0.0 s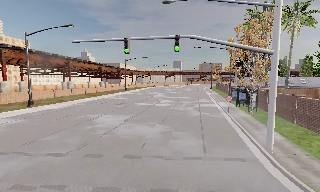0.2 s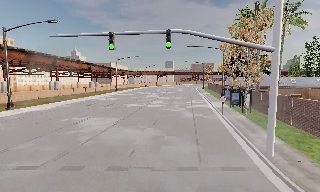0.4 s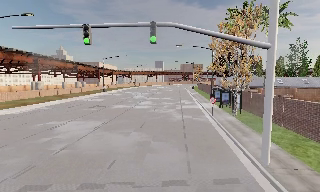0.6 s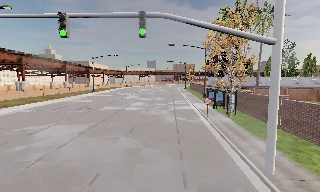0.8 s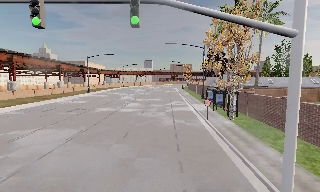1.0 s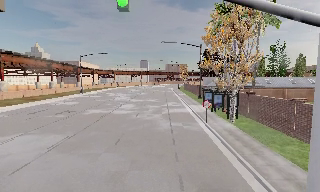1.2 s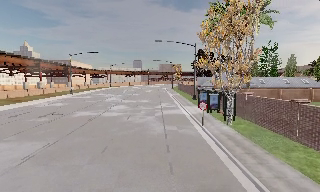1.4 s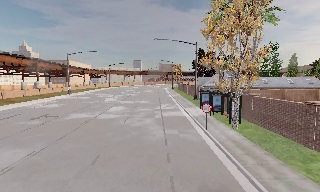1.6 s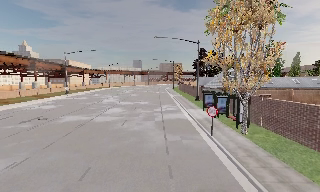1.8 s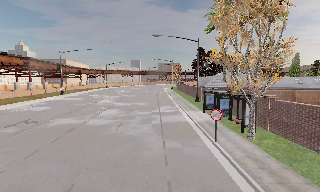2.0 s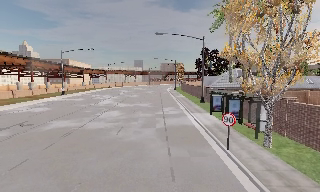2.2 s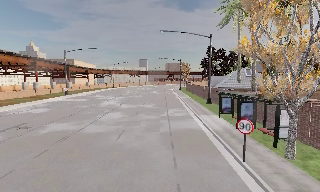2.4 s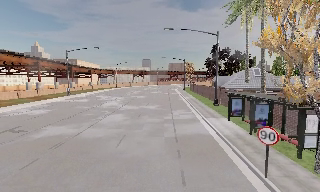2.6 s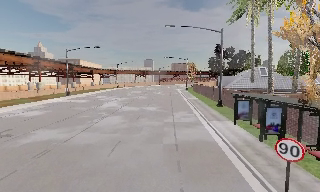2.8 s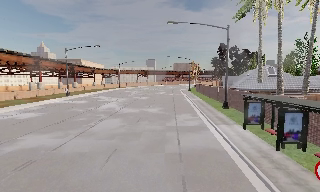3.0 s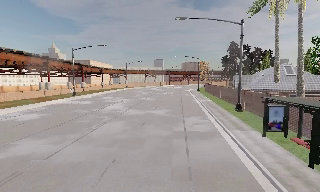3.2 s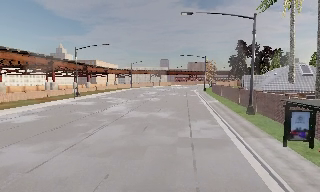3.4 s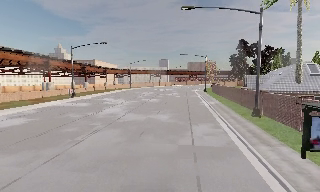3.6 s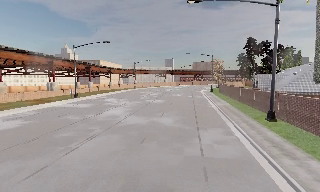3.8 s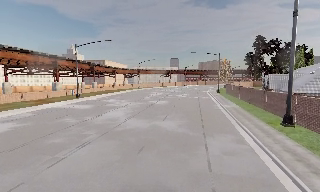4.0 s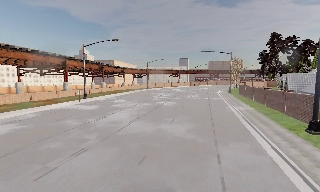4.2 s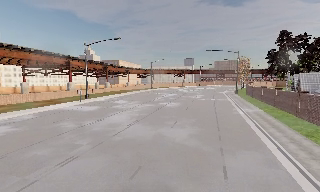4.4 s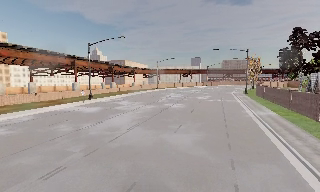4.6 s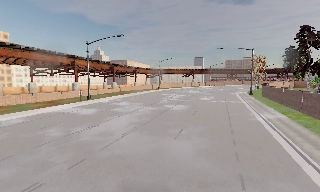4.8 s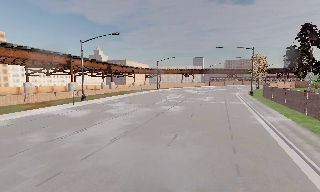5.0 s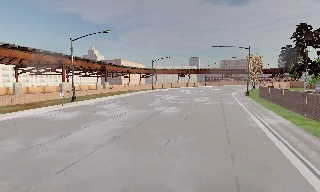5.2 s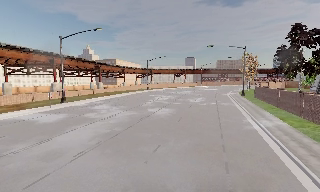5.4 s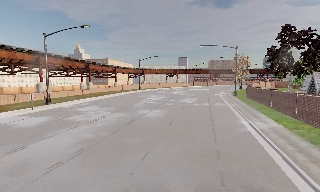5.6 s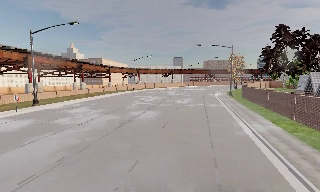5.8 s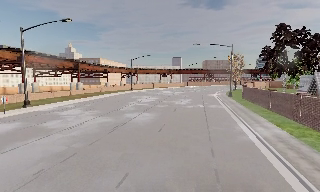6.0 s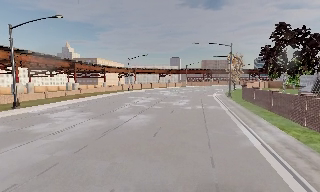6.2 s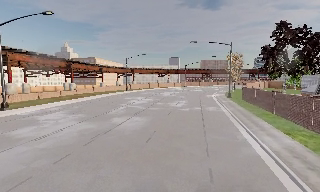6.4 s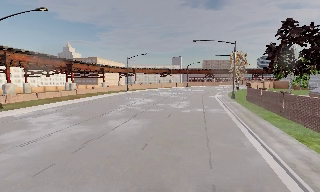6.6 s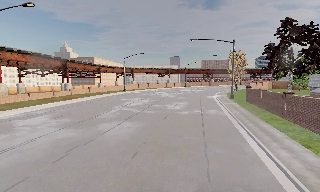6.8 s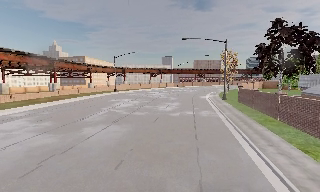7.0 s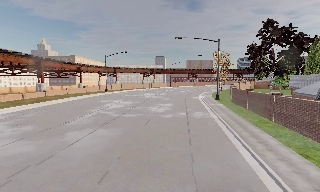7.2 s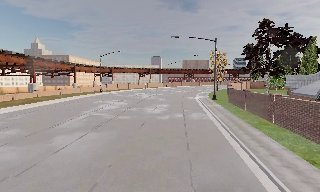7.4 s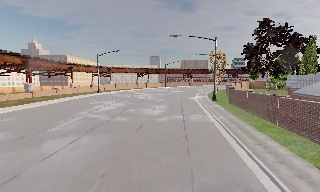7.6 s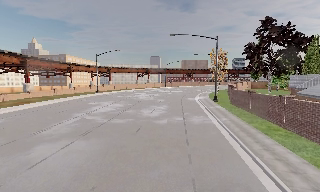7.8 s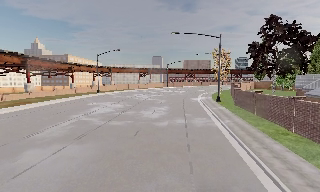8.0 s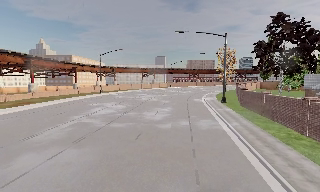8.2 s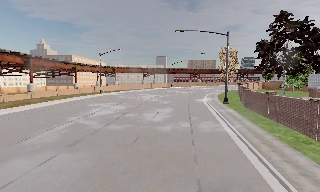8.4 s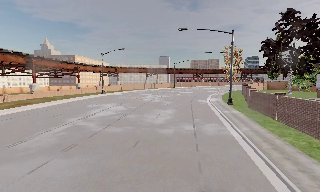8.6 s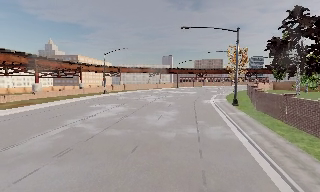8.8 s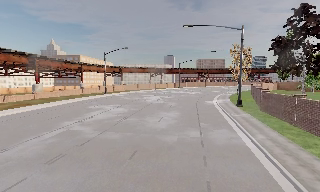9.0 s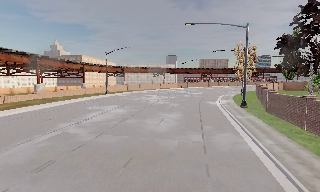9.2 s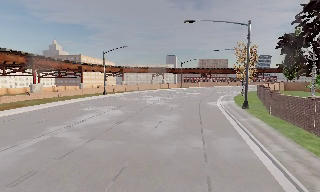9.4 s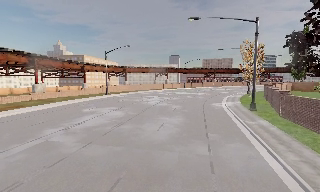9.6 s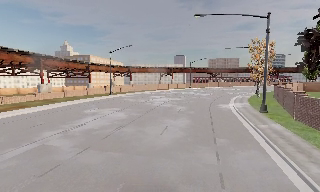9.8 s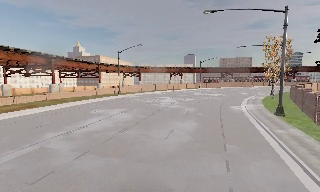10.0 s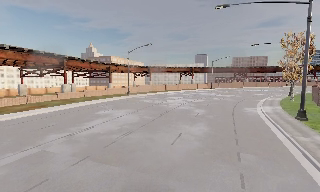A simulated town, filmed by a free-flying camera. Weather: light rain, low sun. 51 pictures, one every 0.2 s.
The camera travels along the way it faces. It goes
forward.
0.0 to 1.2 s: The camera swings to its right by about 15 degrees, and the scene slides to the left. It travels forward, about 6 m, so what stands in front looms larger.
1.2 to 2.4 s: The camera travels forward, about 7 m, so what stands in front looms larger.
2.4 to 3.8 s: The camera pans to its left, which is counterclockwise from overhead, by about 10 degrees. It travels forward, about 9 m, so what stands in front looms larger.
3.8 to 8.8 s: The camera travels forward, about 25 m, so what stands in front looms larger. It loses speed.
8.8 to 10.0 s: The camera pans to its left, which is counterclockwise from overhead, by about 10 degrees. It travels forward, about 5 m, so what stands in front looms larger.
The film runs forward here.
